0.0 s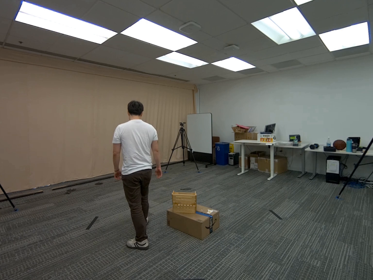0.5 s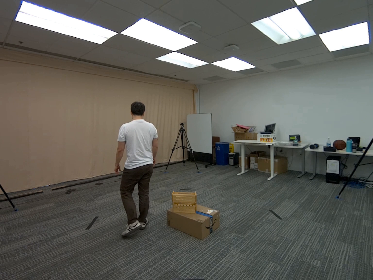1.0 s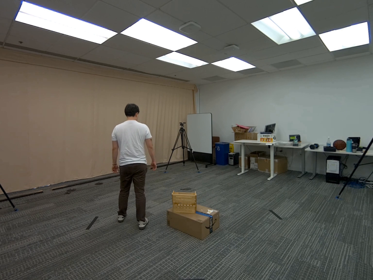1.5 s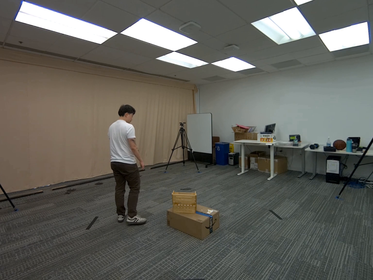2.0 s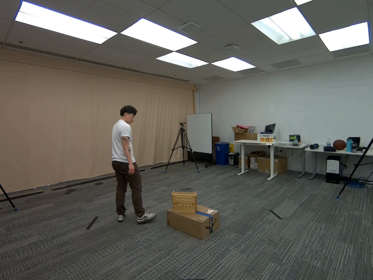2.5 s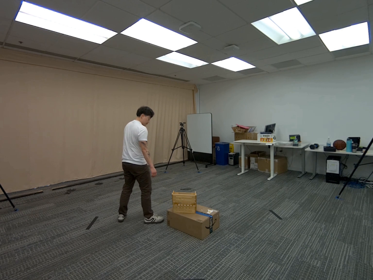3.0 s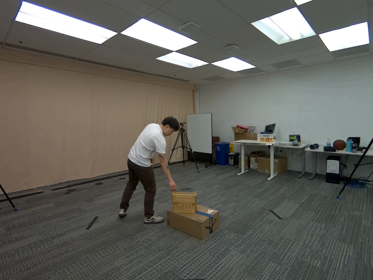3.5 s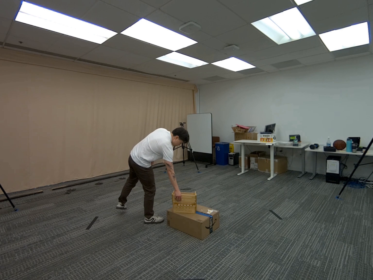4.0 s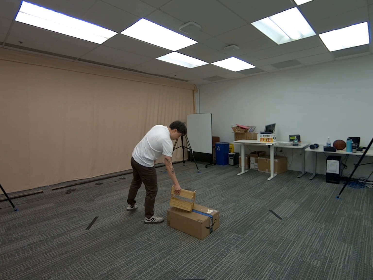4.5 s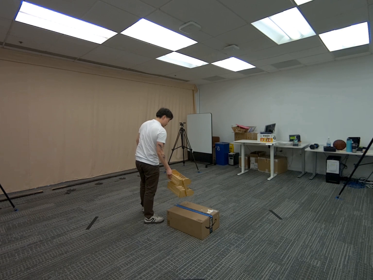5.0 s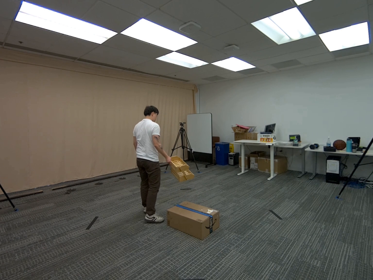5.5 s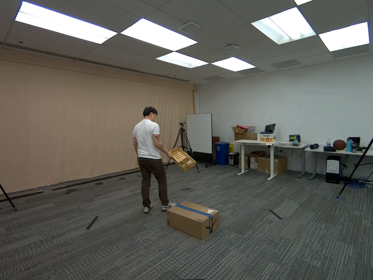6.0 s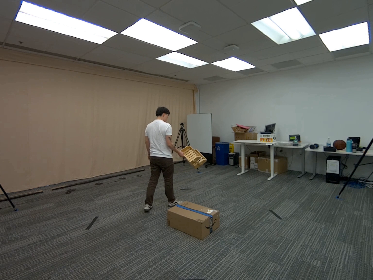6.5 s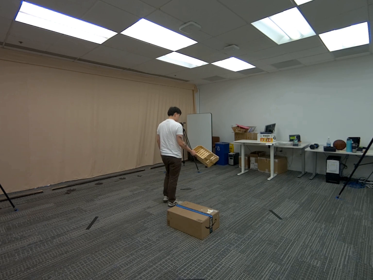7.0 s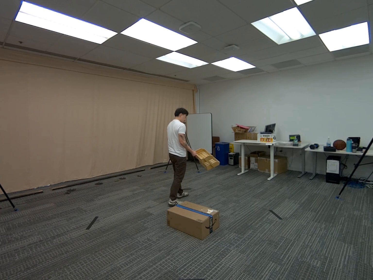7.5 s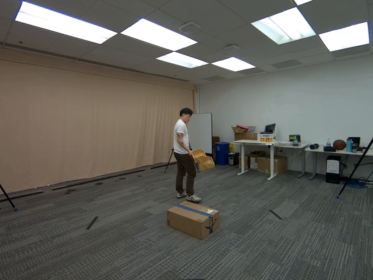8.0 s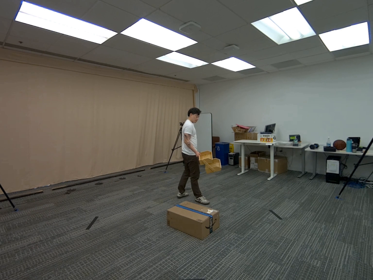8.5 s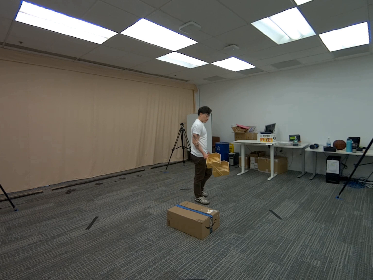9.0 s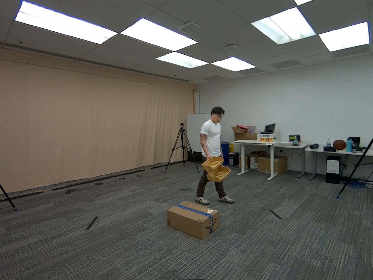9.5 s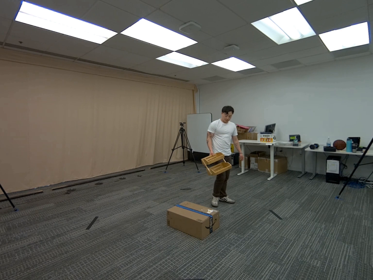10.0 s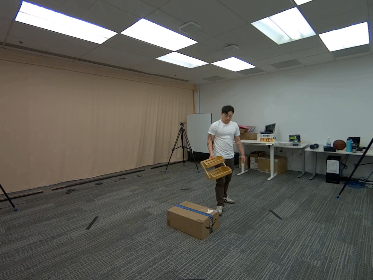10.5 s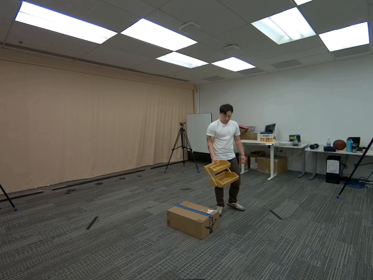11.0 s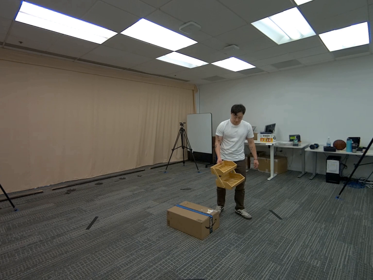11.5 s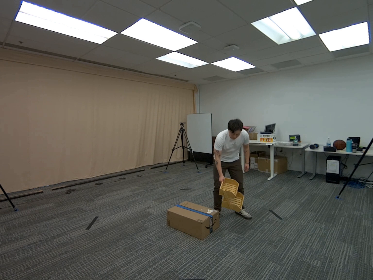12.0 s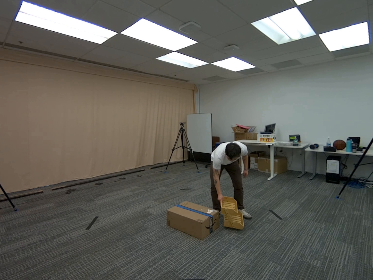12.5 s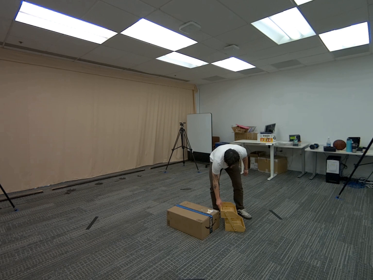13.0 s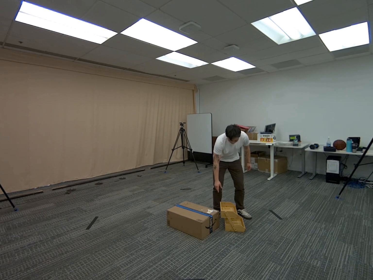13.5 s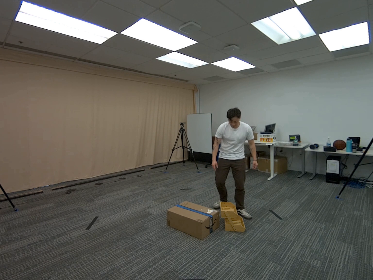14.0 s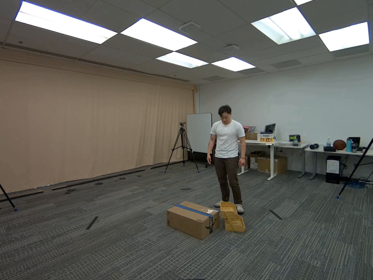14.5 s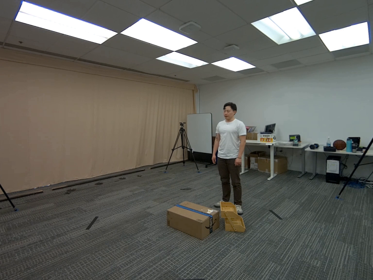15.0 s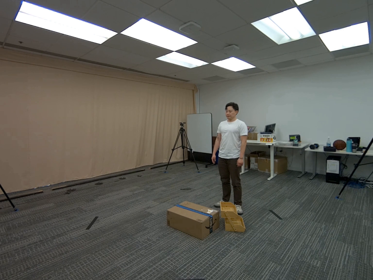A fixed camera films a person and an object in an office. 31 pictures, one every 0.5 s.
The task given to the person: Walk over to the wooden crate on the big brown box and pick up the wooden crate and place on the ground.
